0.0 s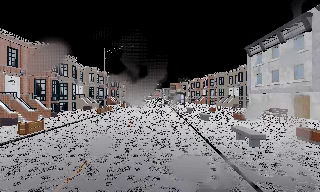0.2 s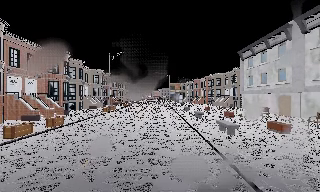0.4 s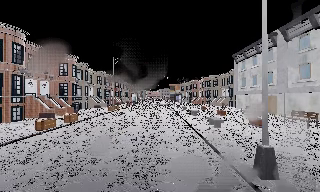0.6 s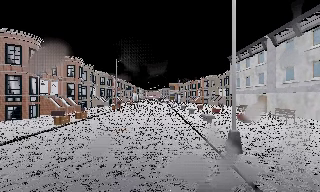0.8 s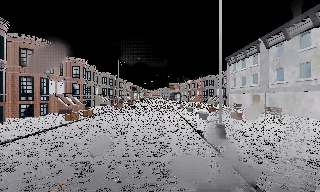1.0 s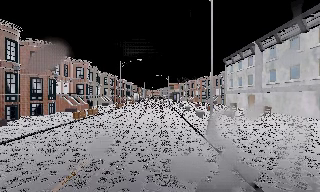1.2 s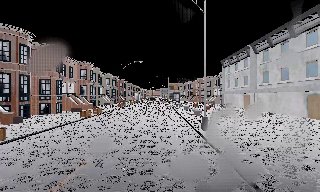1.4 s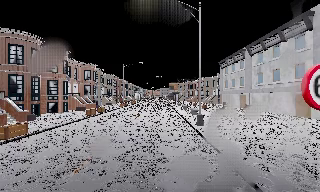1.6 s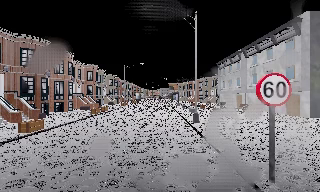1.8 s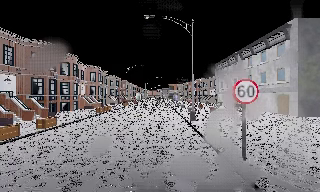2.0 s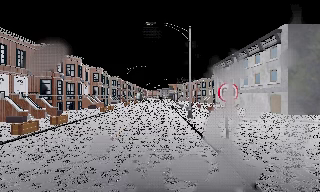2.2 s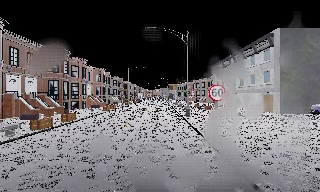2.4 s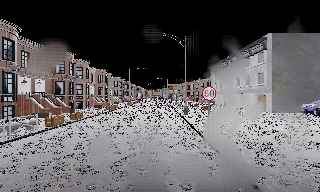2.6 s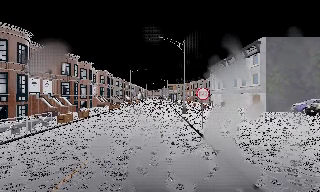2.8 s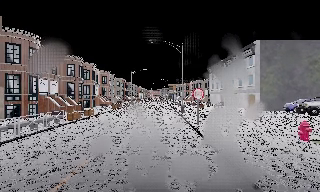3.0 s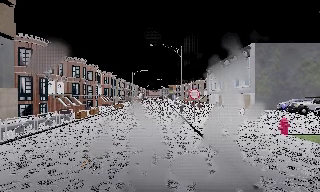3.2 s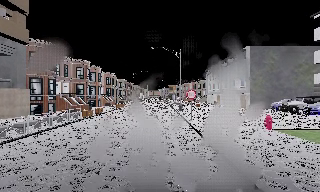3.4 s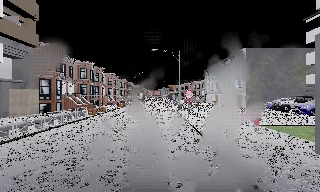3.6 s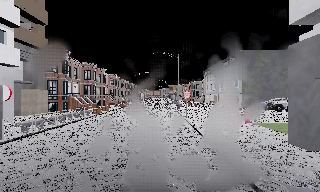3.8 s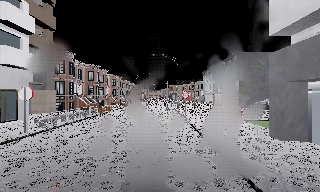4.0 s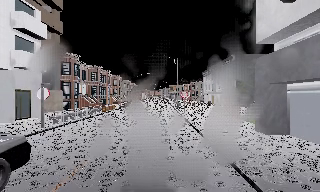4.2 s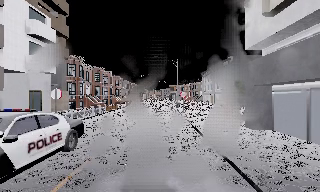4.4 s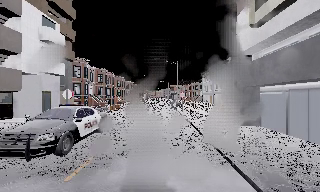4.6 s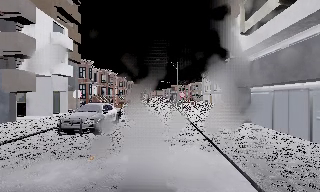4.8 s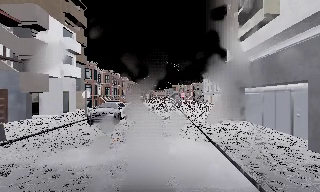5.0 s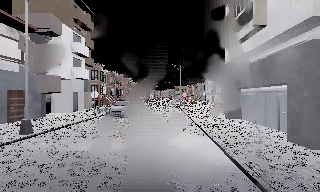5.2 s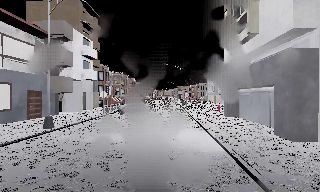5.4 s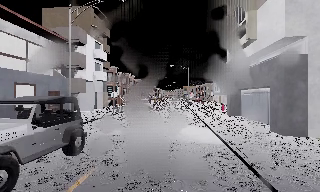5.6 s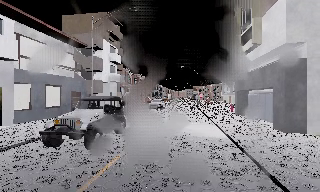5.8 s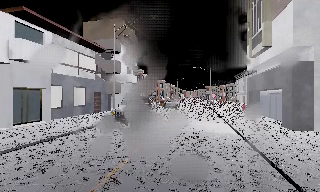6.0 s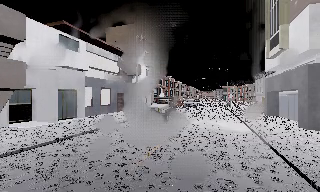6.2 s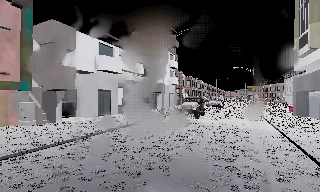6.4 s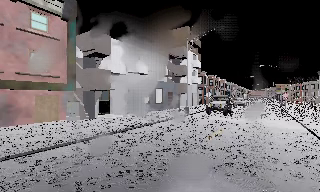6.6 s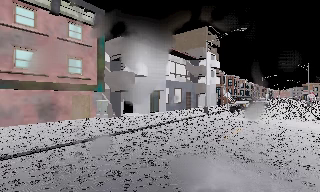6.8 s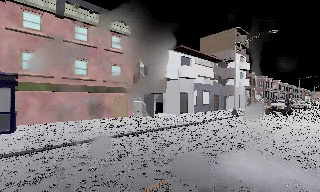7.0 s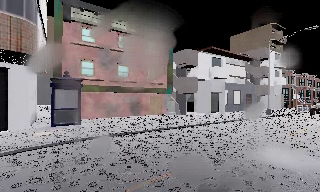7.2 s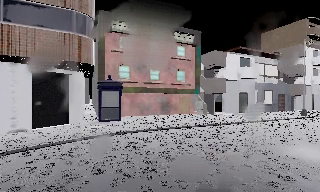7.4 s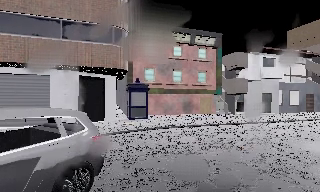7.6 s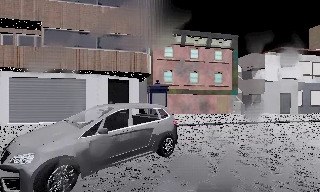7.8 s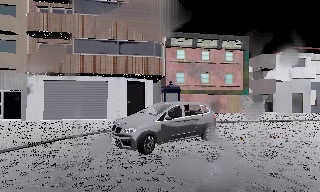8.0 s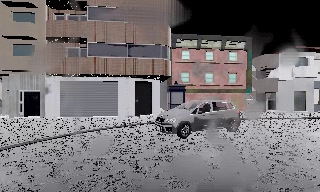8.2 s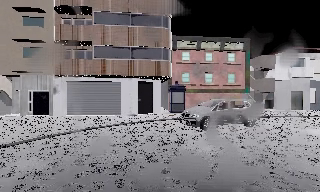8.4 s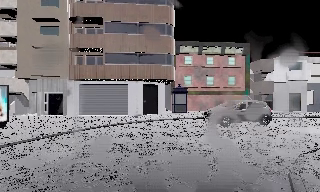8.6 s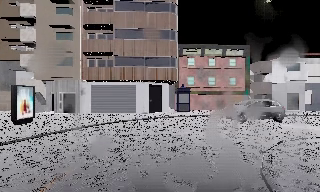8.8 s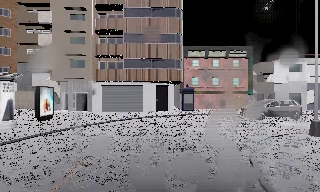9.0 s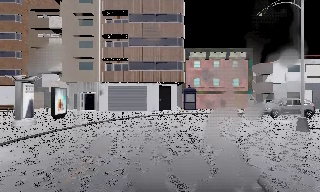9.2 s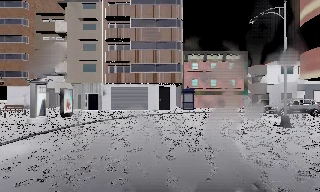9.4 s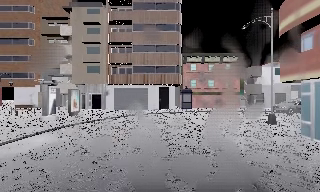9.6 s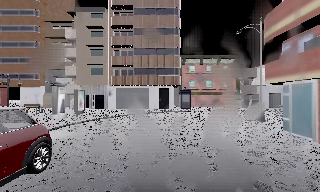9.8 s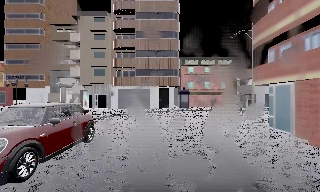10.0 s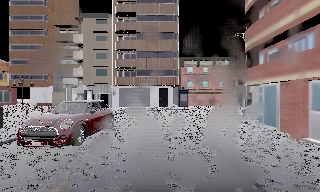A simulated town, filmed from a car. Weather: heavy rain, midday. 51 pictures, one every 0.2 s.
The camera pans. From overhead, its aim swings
counterclockwise.
The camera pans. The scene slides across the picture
to the right.
0.0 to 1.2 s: The camera travels backward, about 8 m, so what stands in front gets smaller. It loses speed.
1.2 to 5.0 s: The camera travels backward, about 20 m, so what stands in front gets smaller.
5.0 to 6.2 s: The camera pans to its left, which is counterclockwise from overhead, by about 25 degrees. It travels backward, about 7 m, so what stands in front gets smaller.
6.2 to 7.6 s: The camera swings to its left by about 50 degrees, and the scene slides to the right. It travels backward and to its left, about 8 m.
7.6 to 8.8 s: The camera pans to its left, which is counterclockwise from overhead, by about 10 degrees. It travels backward, about 6 m, so what stands in front gets smaller.
8.8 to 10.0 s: The camera travels backward, about 6 m, so what stands in front gets smaller.
The film runs backward here.
